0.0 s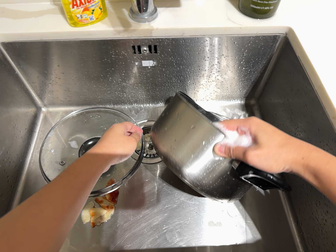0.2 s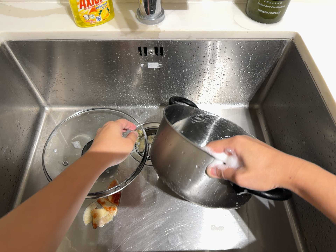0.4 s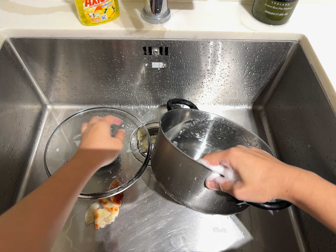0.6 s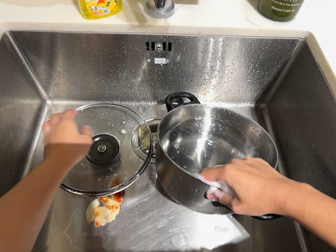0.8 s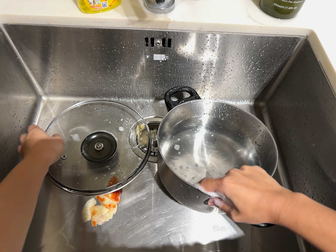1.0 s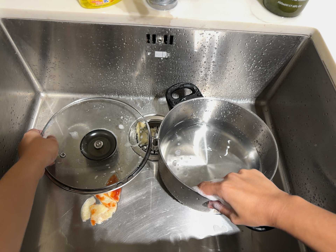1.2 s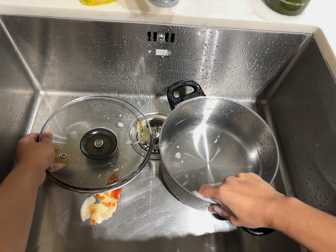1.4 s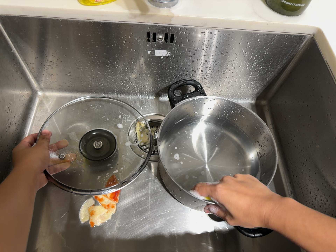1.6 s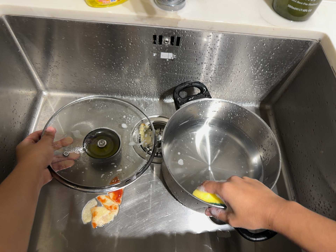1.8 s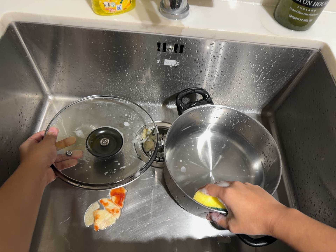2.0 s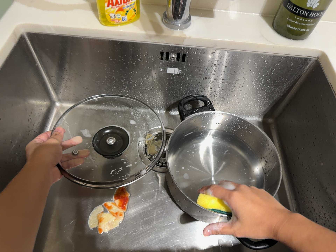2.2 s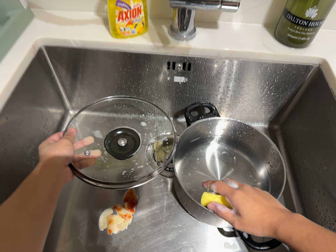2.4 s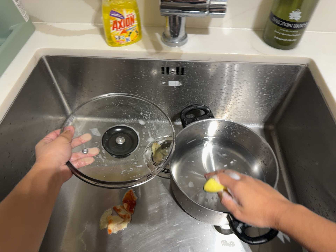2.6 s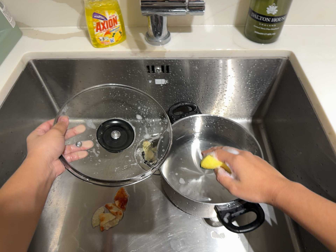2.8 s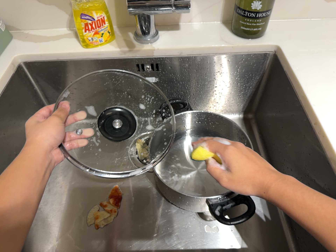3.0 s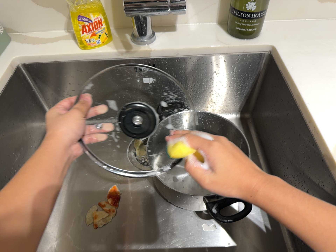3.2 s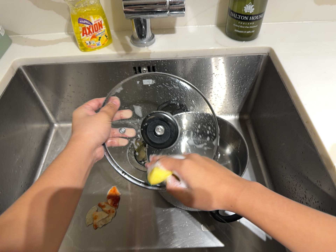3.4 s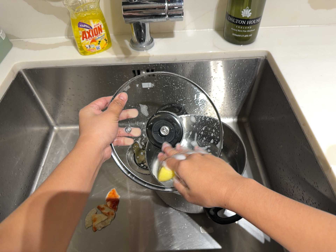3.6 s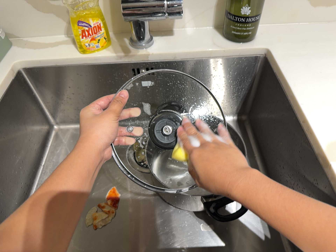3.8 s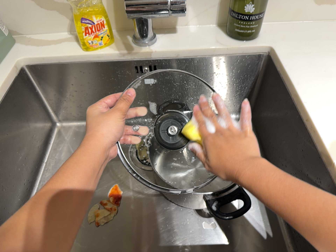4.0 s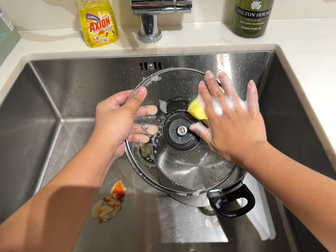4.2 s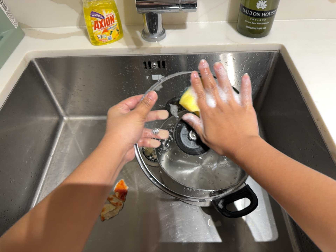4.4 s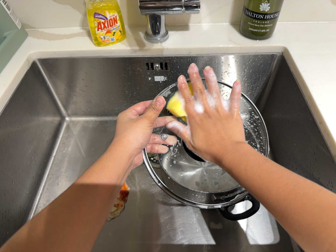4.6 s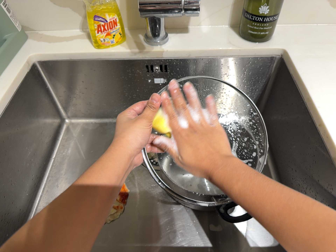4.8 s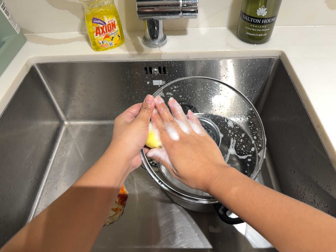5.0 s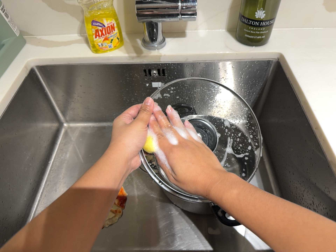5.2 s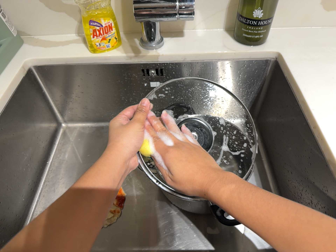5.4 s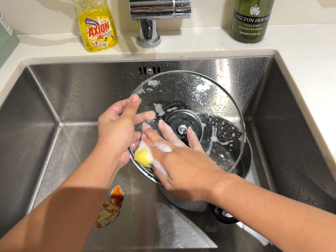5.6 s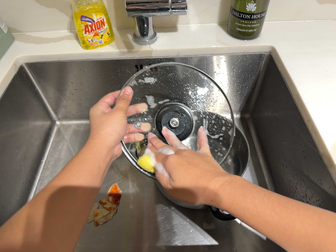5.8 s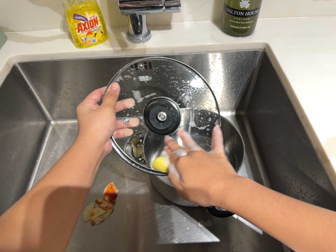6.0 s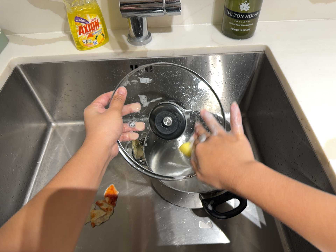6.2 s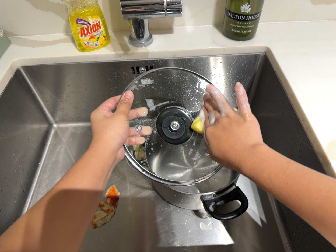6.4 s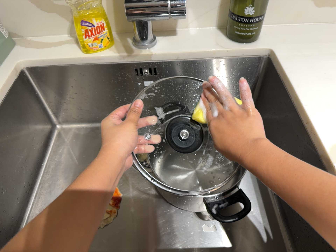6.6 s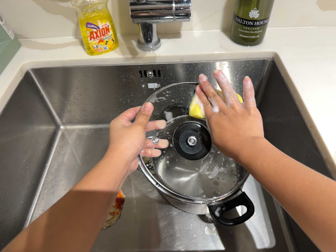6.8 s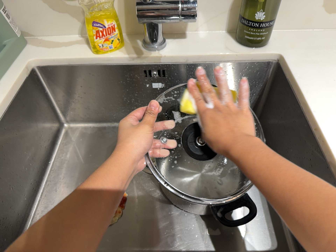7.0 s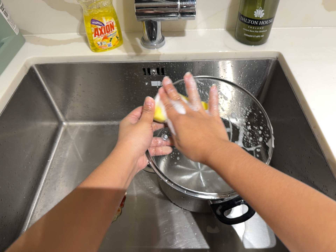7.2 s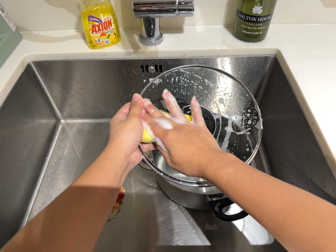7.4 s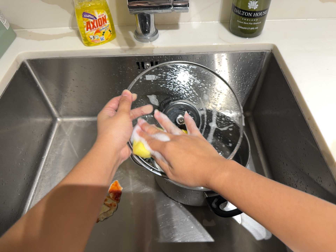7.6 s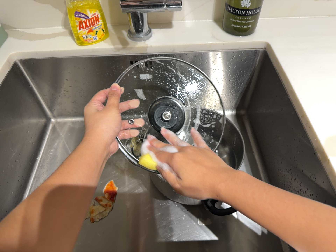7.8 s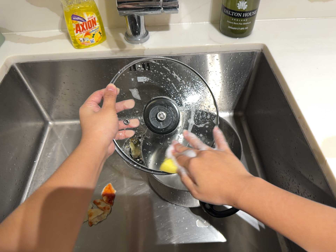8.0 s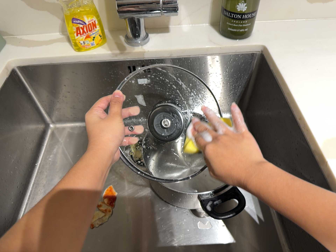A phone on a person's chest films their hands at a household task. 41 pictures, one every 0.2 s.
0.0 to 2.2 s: The camera shifts only a little, or ends up much as it began.
2.2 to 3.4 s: The camera travels to its right and backward, about 9 cm, so close, fixed things drift to the left.
3.4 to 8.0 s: The camera shifts only a little, or ends up much as it began.
The film runs backward here.
